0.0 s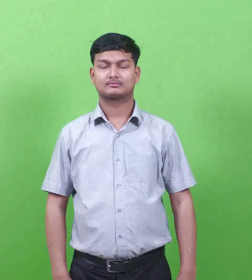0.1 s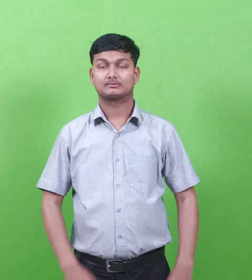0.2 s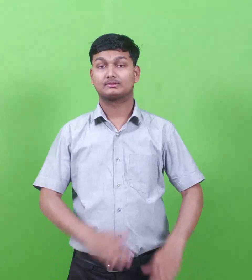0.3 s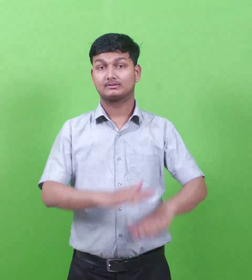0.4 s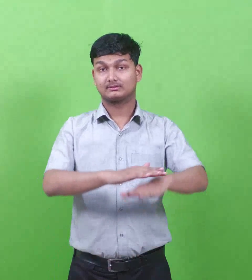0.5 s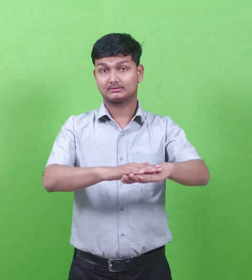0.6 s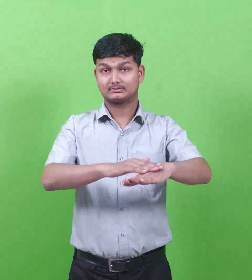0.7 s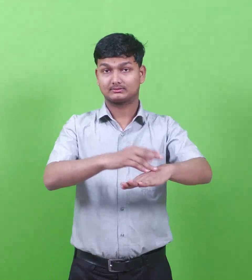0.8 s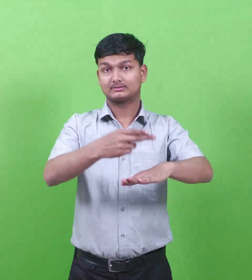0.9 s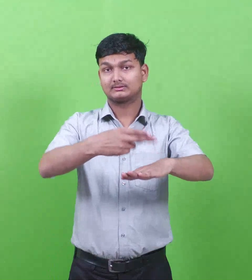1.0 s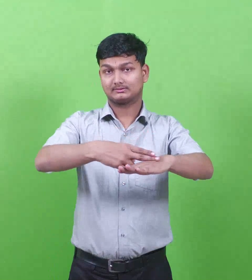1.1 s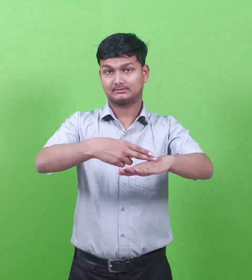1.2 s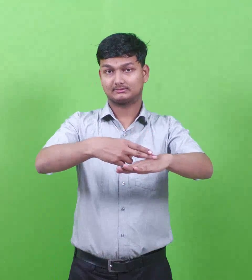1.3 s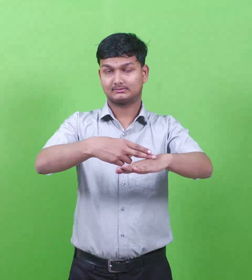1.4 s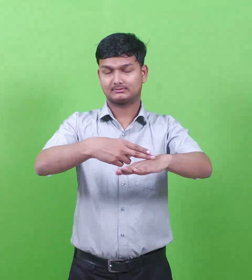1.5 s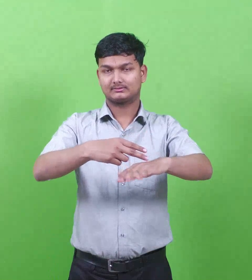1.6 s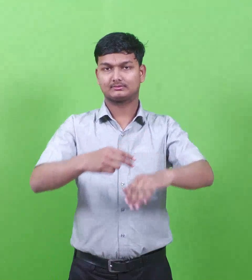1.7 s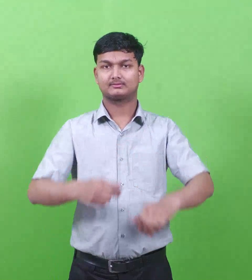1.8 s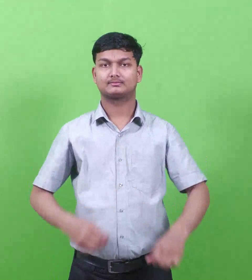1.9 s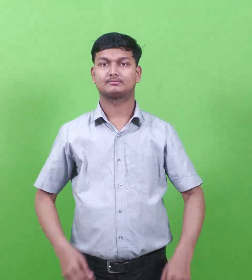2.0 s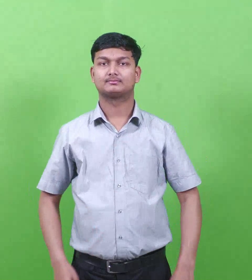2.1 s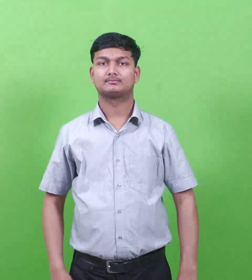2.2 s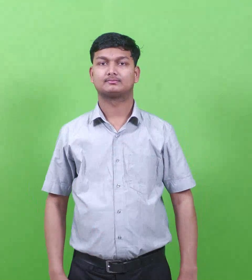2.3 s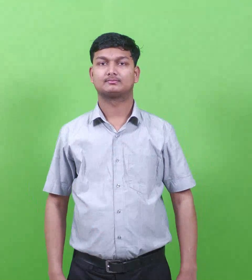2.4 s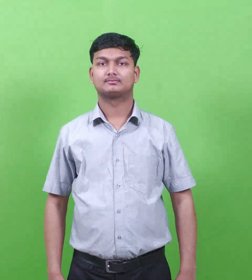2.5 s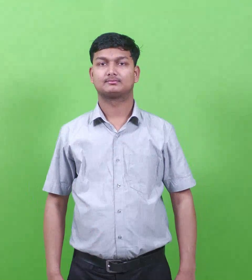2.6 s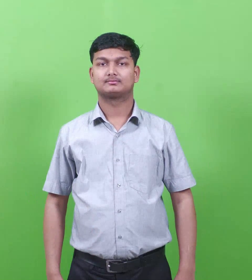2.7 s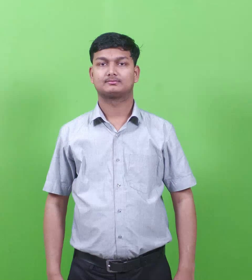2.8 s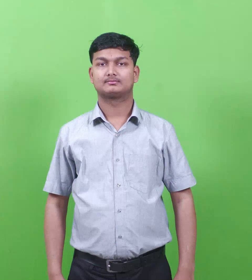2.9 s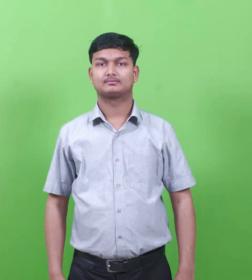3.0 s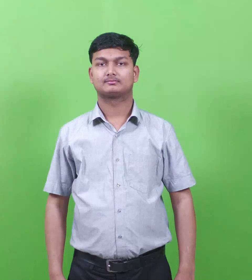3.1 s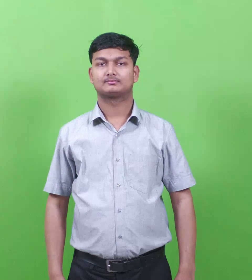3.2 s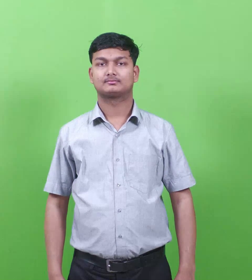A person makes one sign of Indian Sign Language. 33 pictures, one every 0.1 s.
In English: zilpah
